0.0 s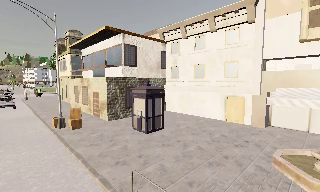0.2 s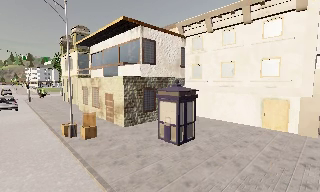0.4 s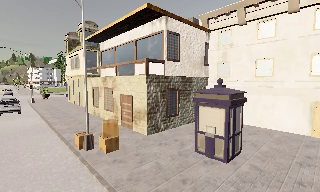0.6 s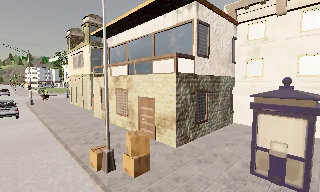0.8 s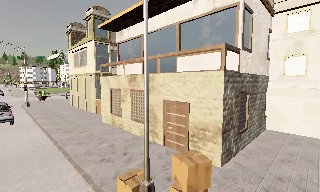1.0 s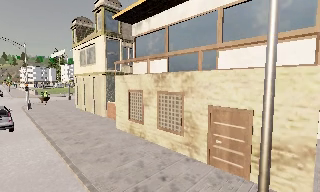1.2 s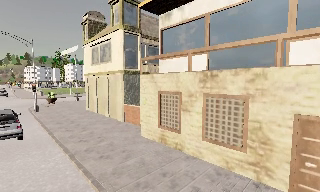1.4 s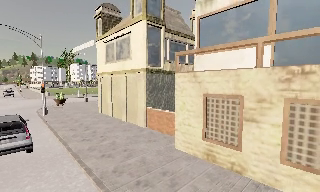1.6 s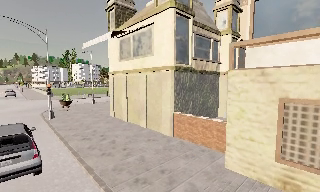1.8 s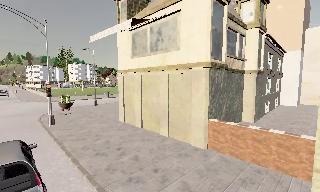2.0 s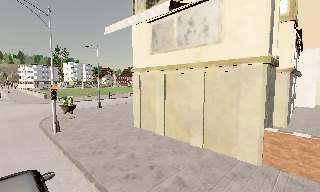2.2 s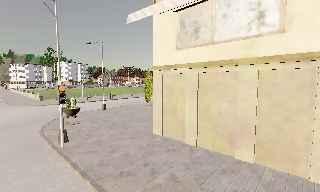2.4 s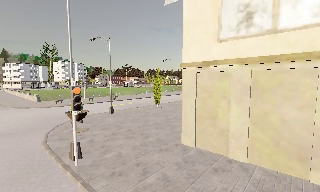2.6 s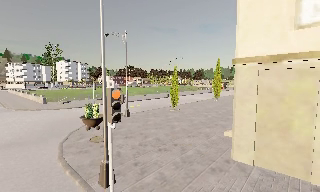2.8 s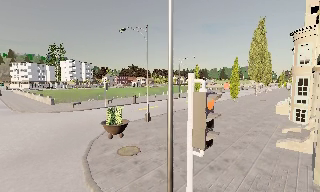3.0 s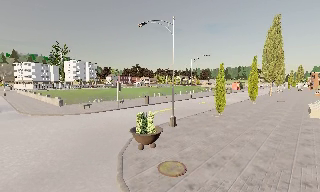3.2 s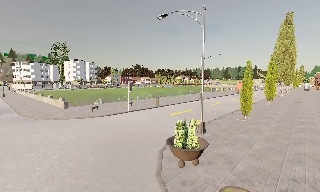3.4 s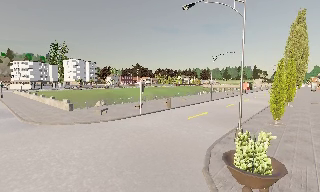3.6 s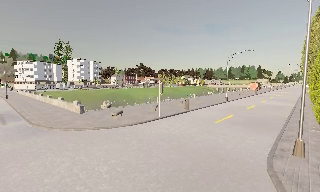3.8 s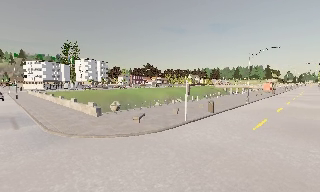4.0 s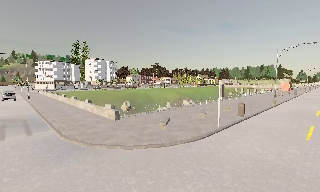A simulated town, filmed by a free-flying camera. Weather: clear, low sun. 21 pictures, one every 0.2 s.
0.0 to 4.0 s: The camera travels to its left and forward, about 45 m, so close, fixed things drift to the right.
The film runs forward here.
